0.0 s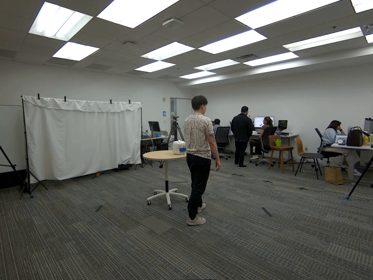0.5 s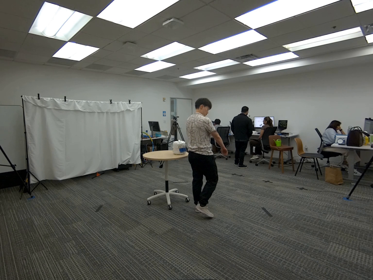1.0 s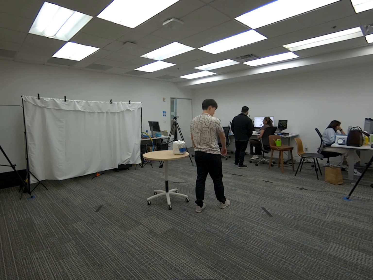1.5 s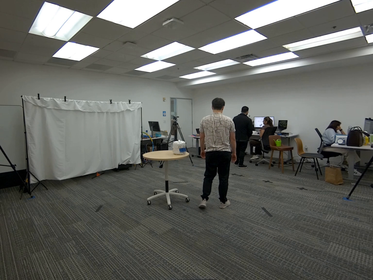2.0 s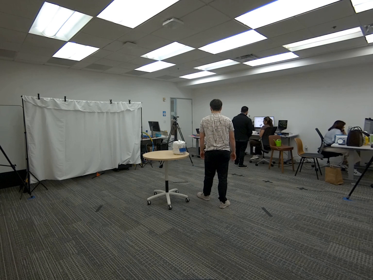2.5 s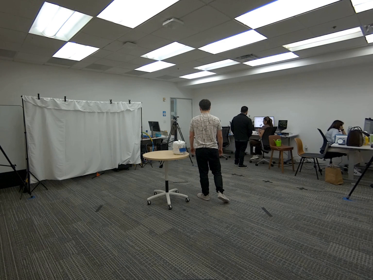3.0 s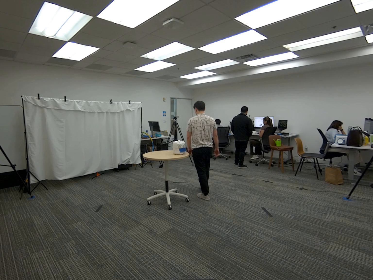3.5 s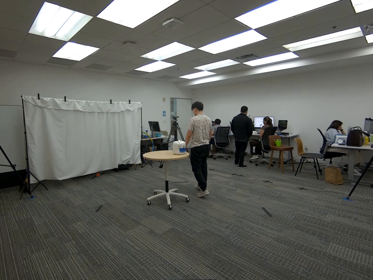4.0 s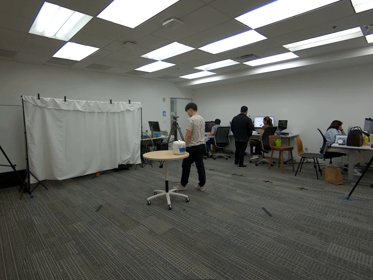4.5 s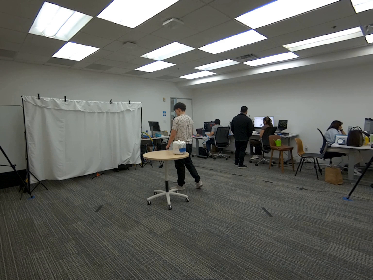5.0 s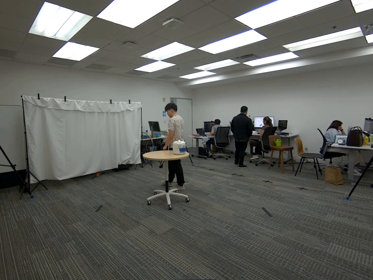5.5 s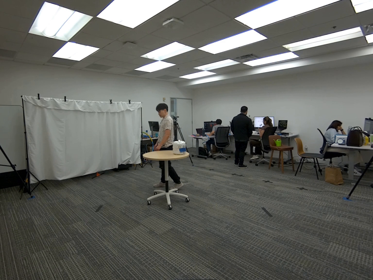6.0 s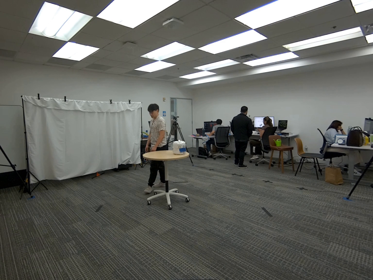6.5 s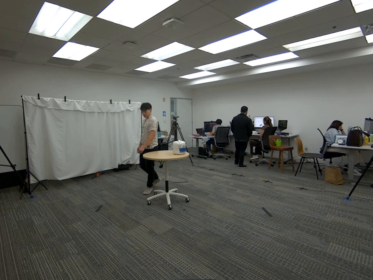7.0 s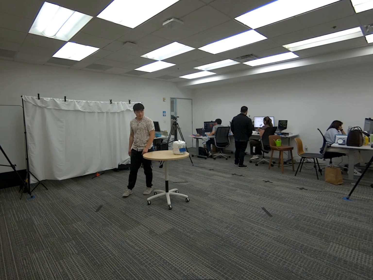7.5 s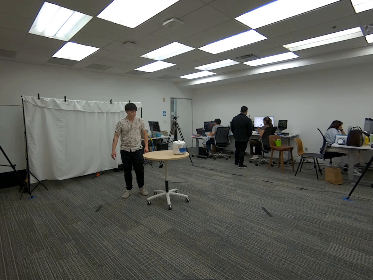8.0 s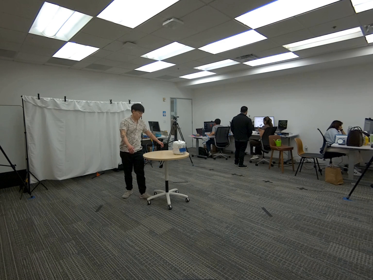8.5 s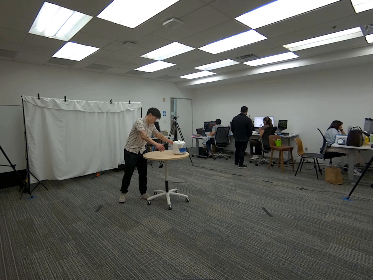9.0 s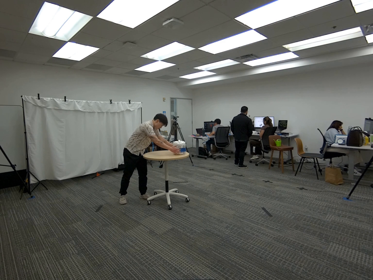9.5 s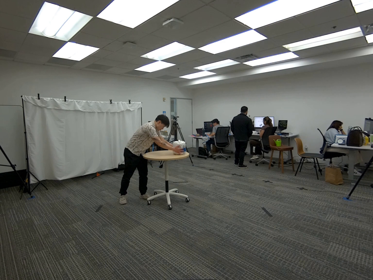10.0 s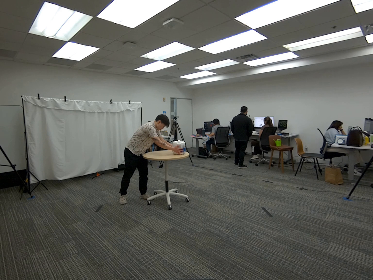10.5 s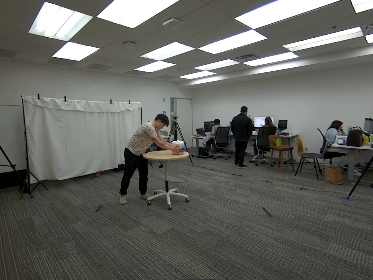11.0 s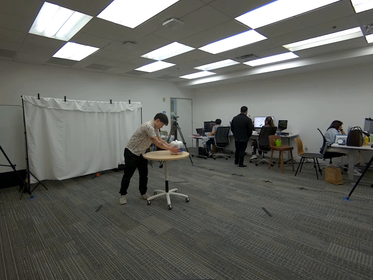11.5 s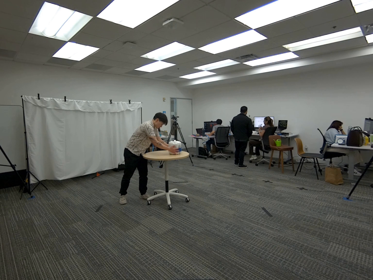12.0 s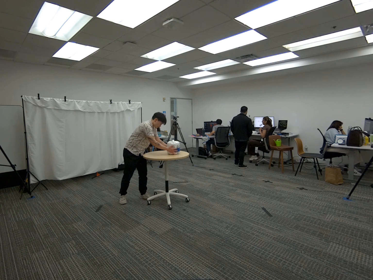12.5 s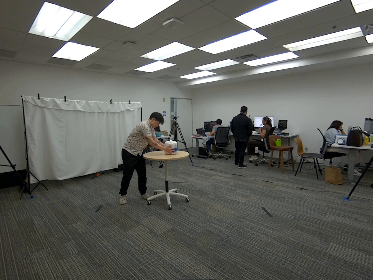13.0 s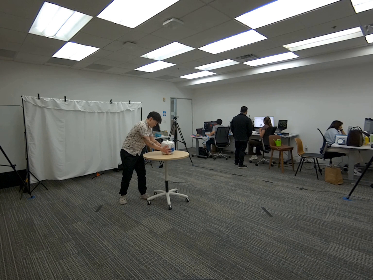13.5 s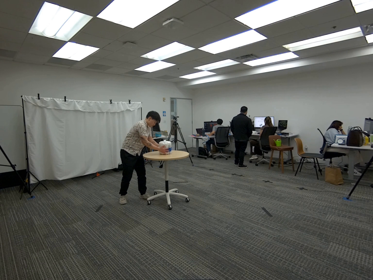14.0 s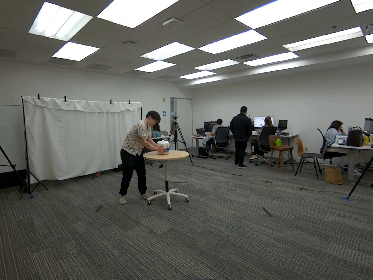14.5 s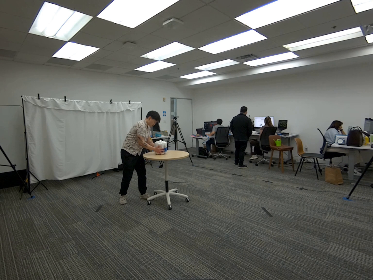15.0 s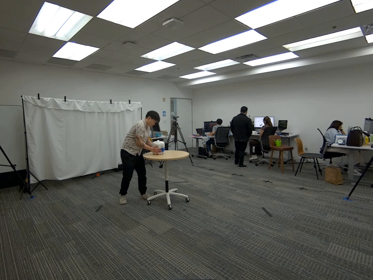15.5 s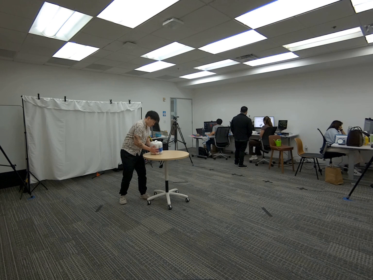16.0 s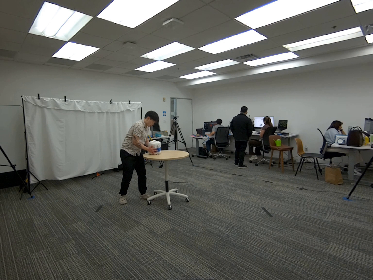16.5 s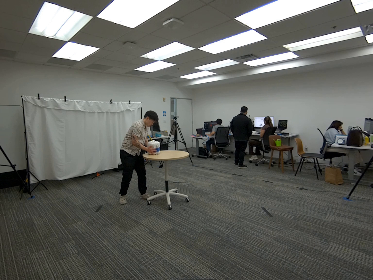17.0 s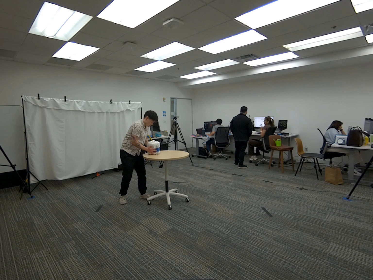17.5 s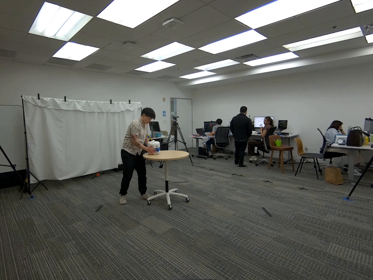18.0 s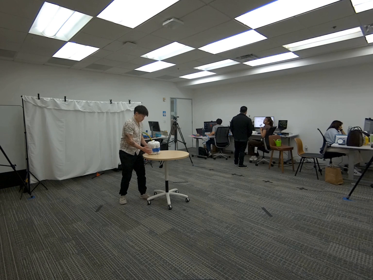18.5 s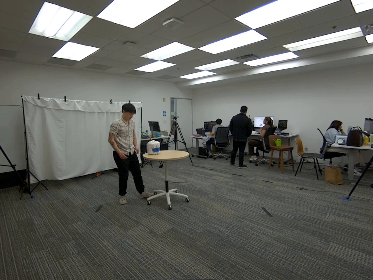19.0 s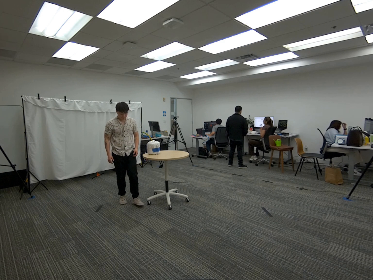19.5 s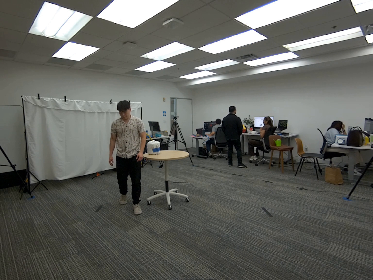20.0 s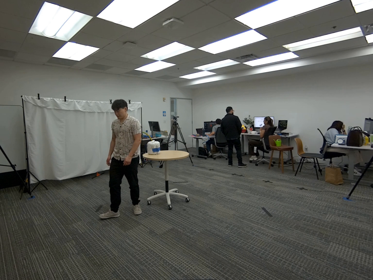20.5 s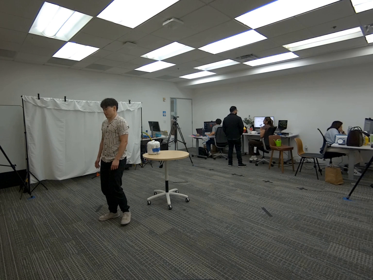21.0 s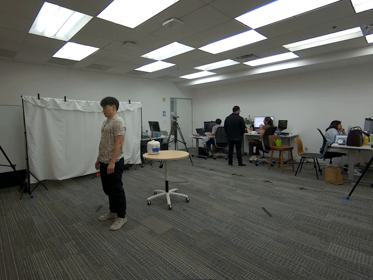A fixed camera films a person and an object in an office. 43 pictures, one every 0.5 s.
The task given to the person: Walk over to the rice cooker on the round table and pull the rice cooker toward you using both hands.
